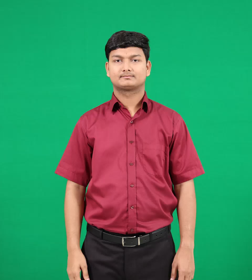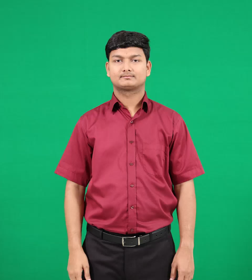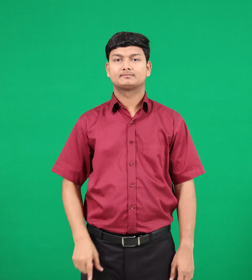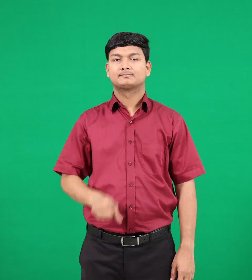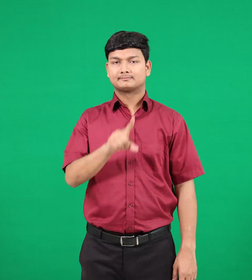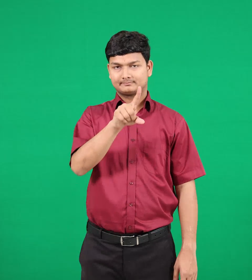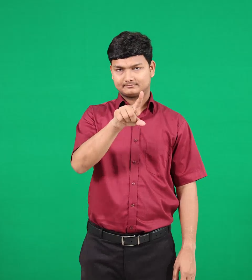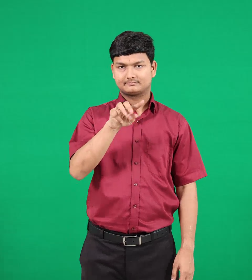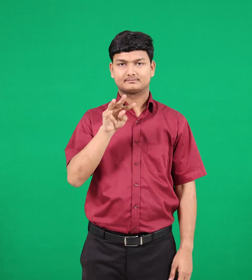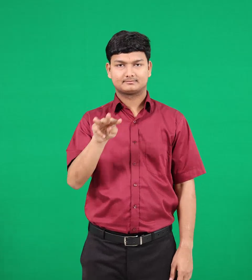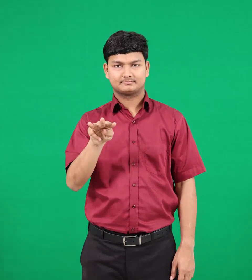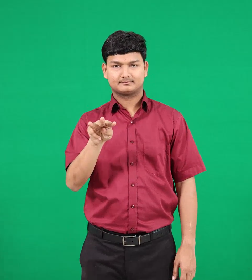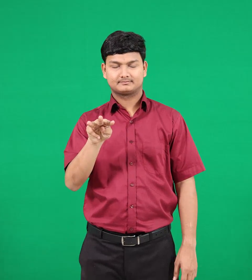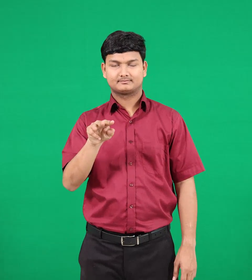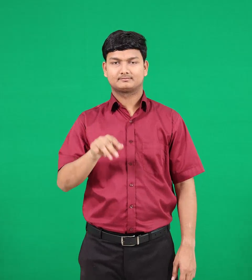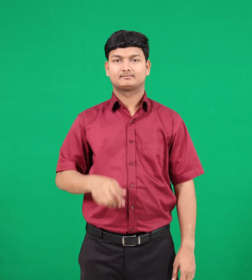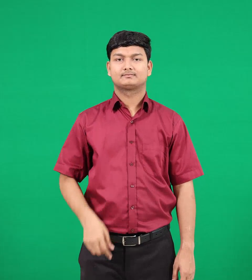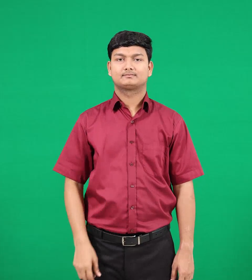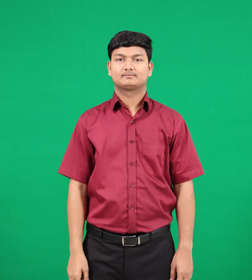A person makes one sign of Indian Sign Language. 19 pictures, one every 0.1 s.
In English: one thousand
